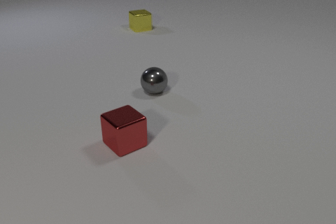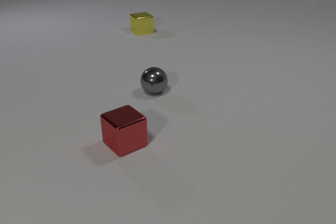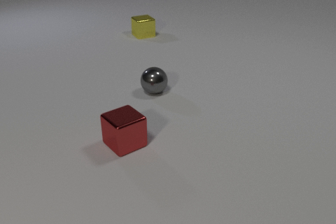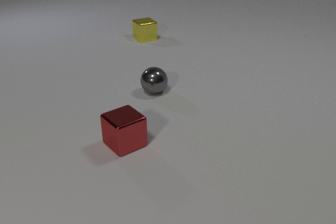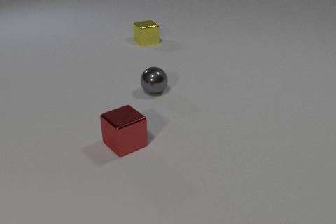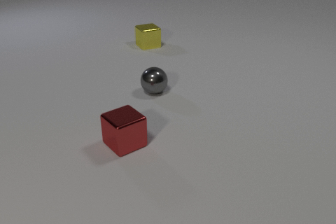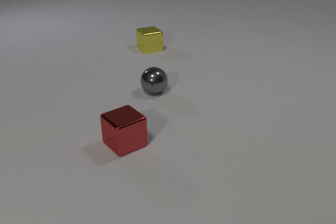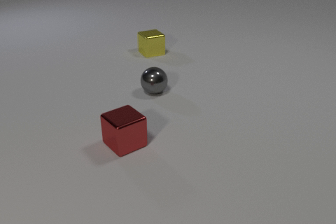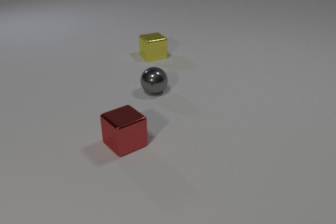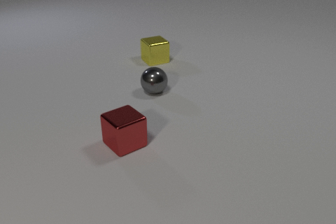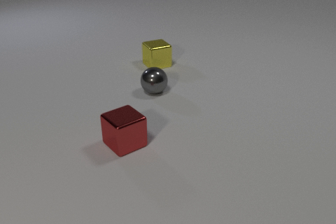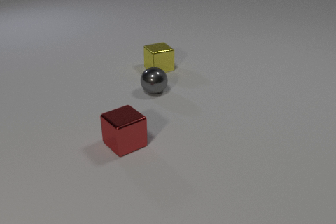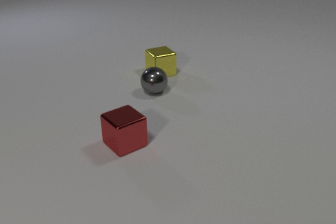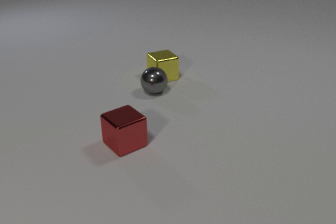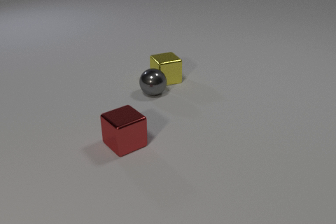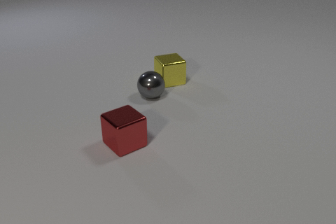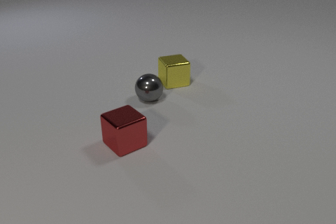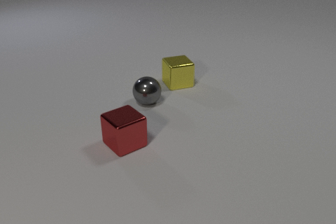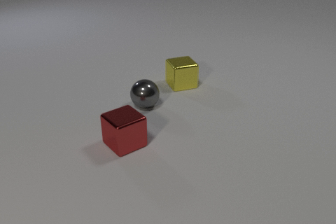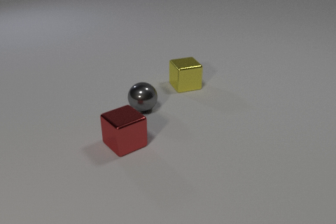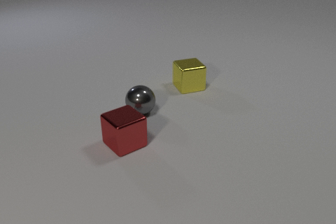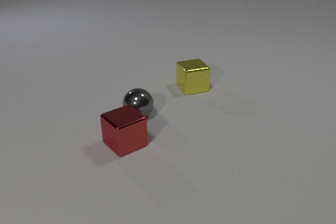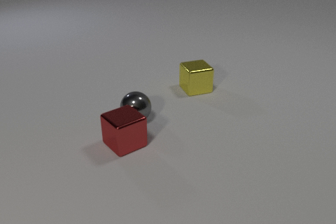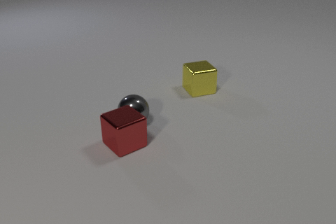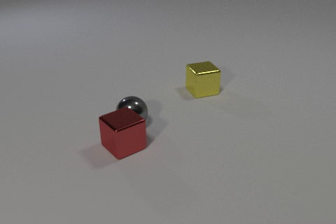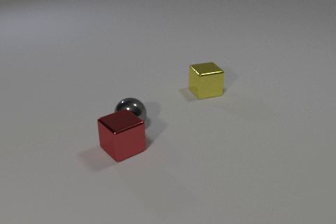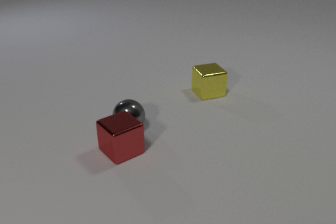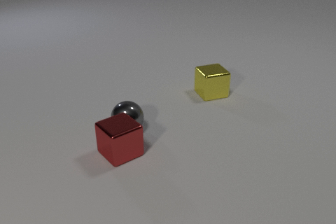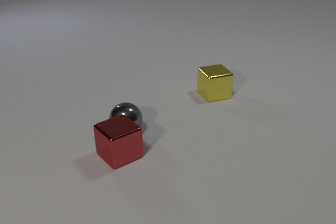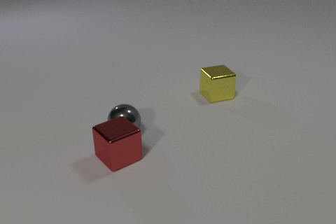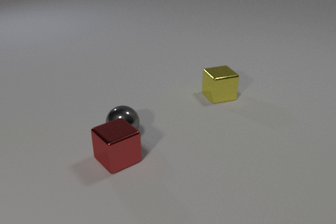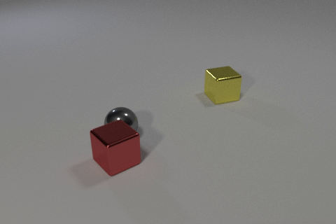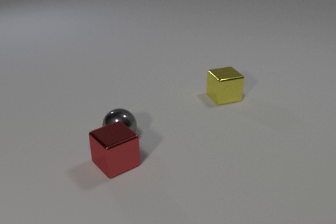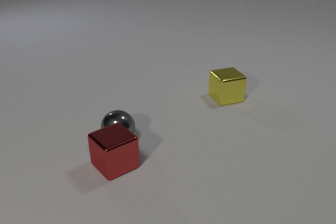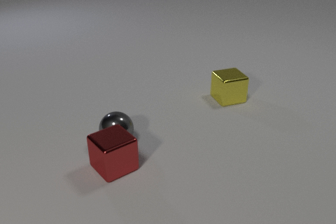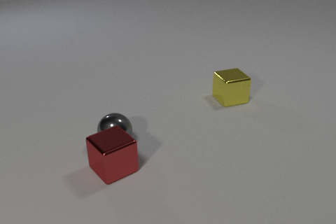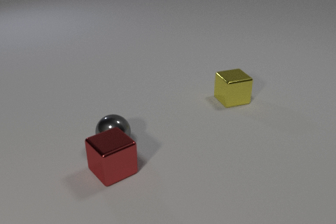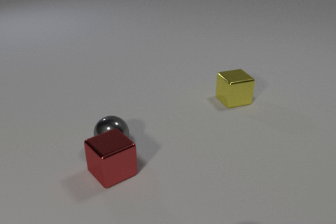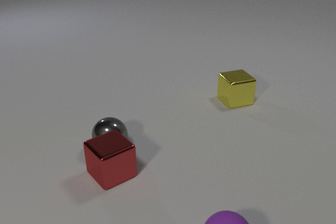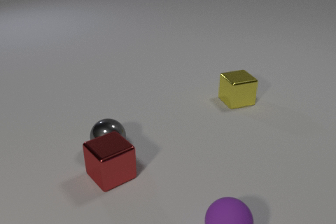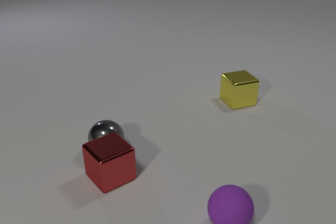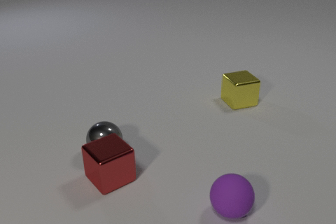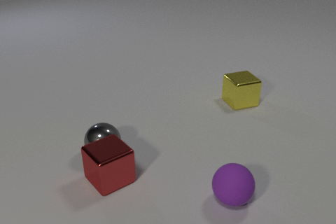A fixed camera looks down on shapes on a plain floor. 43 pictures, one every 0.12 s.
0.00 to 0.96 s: The yellow metal cube slides toward the camera.
0.96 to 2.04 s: The yellow metal cube slides toward the camera. The gray metal sphere rolls toward the camera. The yellow metal cube and the gray metal sphere collide.
2.04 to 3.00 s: The yellow metal cube slides to the right and toward the camera. The gray metal sphere rolls toward the camera. The red metal cube slides toward the camera. The gray metal sphere and the red metal cube collide.
3.00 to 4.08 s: The yellow metal cube slides to the right and toward the camera. The gray metal sphere rolls toward the camera and to the left. The red metal cube slides toward the camera.
4.08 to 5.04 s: The yellow metal cube slides to the right. The gray metal sphere rolls toward the camera and to the left. The red metal cube slides toward the camera. The purple rubber sphere comes in at the bottom edge, rolls away from the camera.
Are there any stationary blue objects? no.
How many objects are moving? 4.
What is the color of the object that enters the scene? purple.
